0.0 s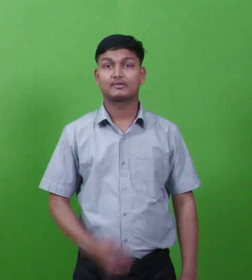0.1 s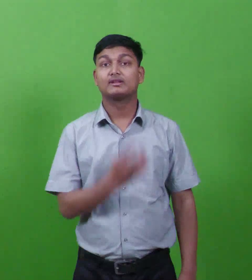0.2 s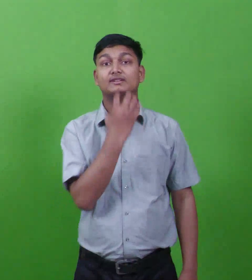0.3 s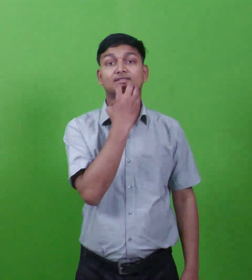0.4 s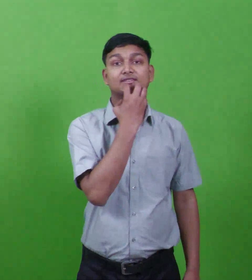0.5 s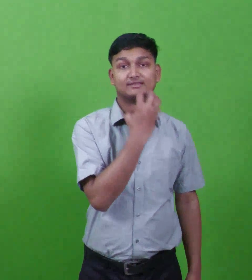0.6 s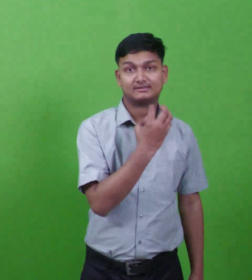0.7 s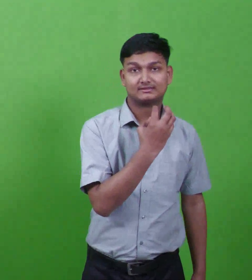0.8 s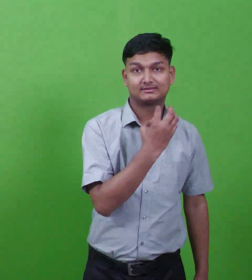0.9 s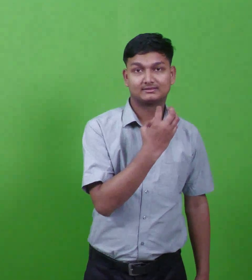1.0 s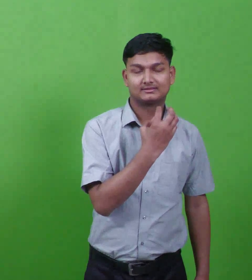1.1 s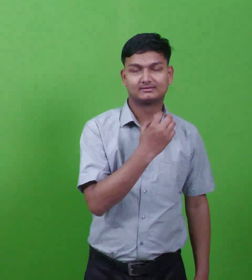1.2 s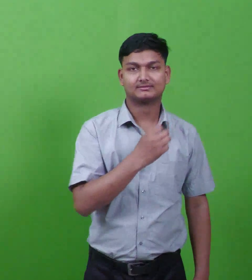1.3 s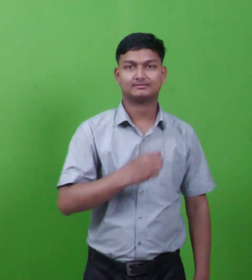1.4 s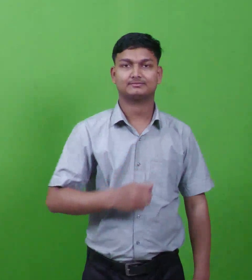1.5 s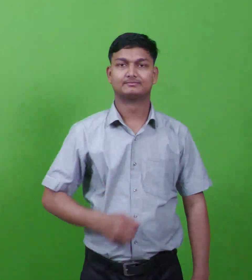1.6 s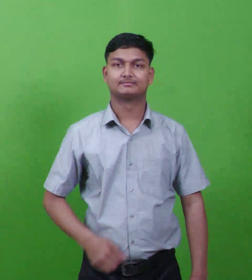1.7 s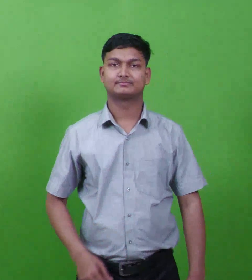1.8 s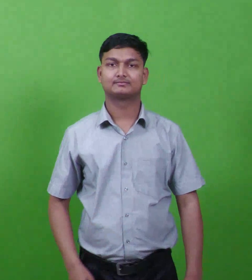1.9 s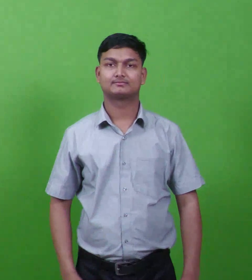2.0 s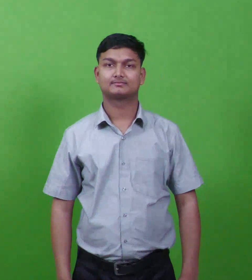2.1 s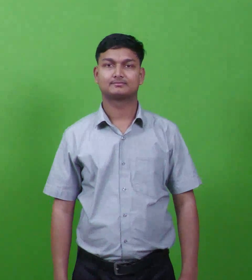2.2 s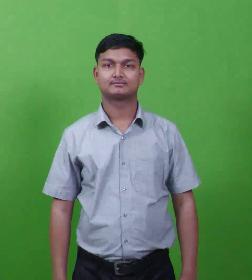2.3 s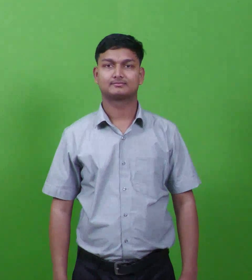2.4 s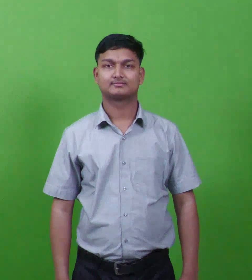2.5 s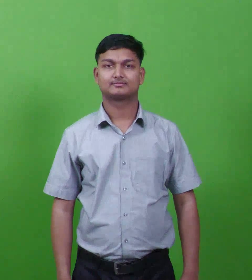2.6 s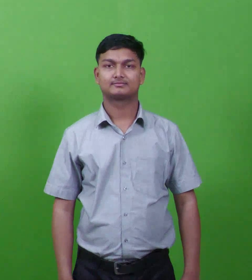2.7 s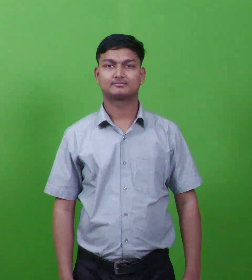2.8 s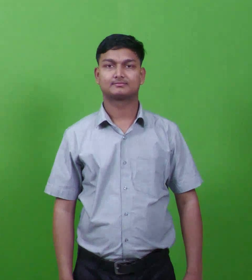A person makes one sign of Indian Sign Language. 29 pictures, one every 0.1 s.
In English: jews
